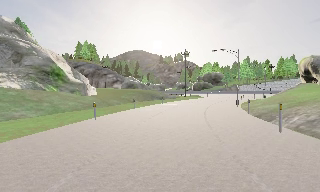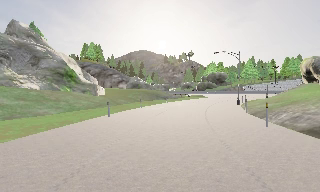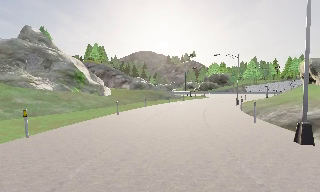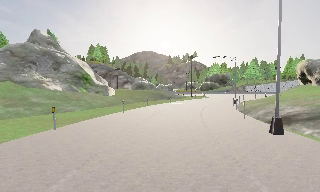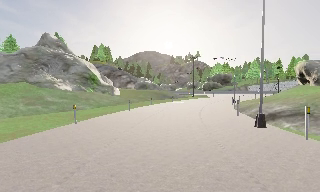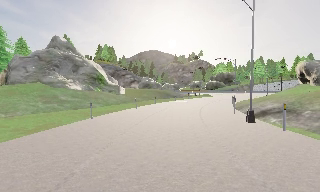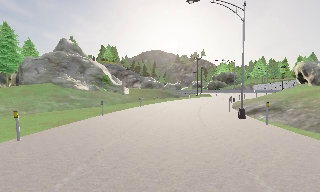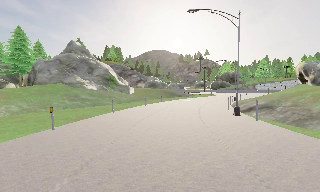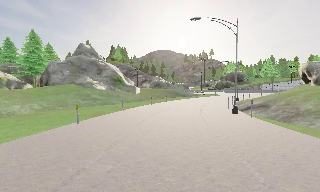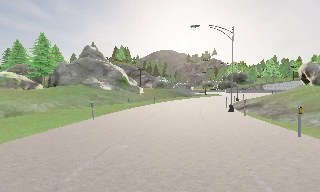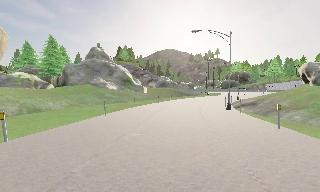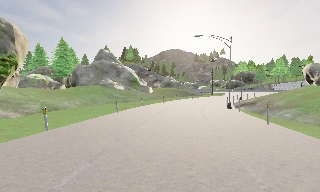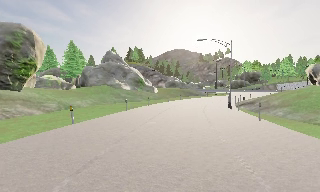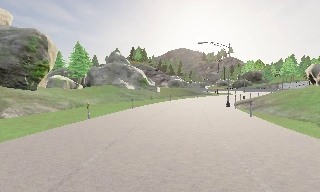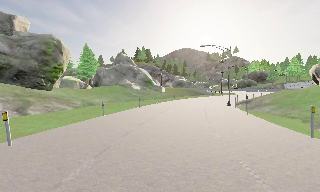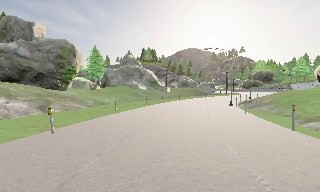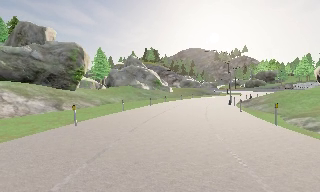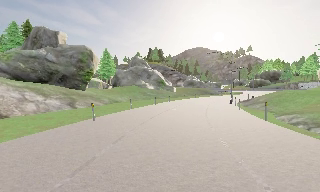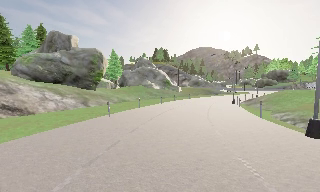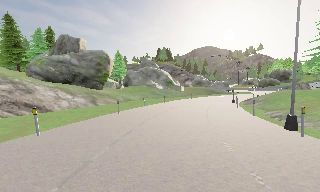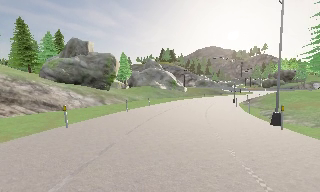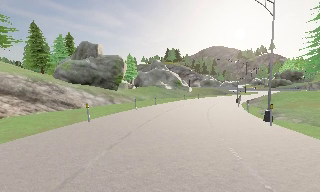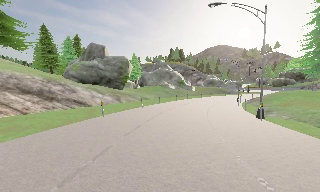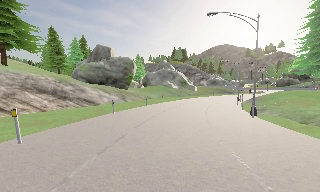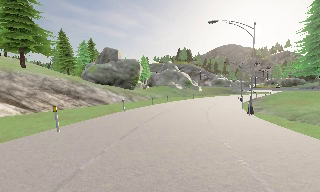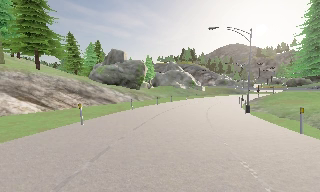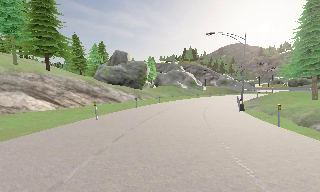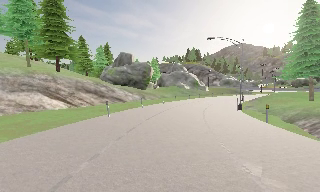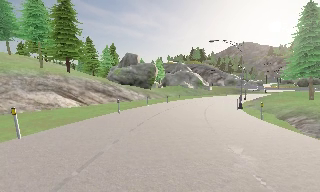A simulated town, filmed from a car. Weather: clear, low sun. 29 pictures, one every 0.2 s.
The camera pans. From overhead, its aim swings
counterclockwise.
The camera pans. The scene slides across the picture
to the right.
0.0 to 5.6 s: The camera pans to its left, which is counterclockwise from overhead, by about 35 degrees. It travels backward, about 40 m.
The film runs backward here.
